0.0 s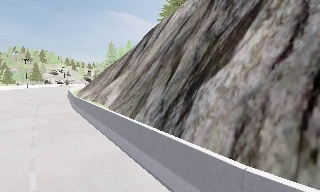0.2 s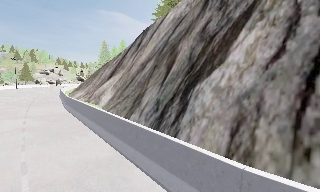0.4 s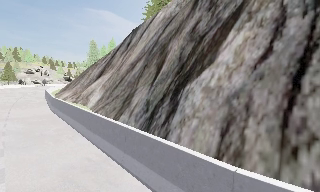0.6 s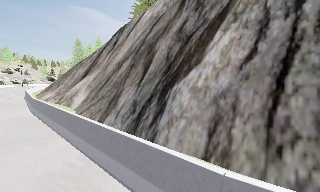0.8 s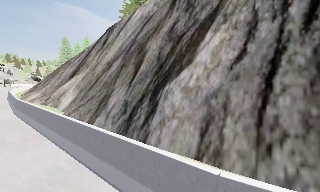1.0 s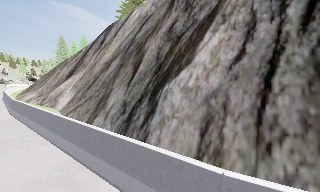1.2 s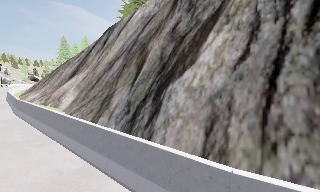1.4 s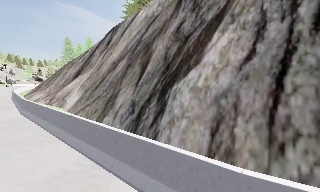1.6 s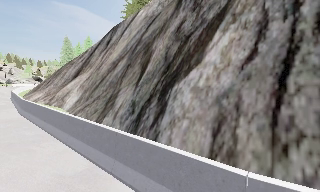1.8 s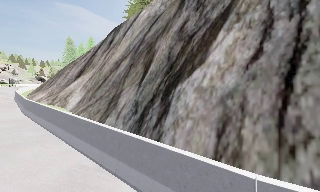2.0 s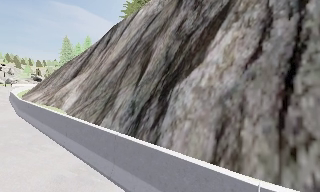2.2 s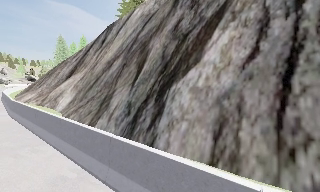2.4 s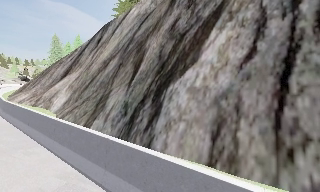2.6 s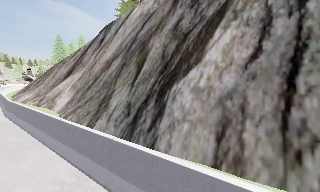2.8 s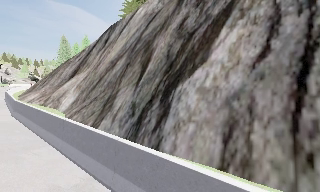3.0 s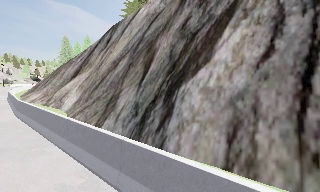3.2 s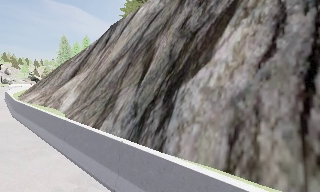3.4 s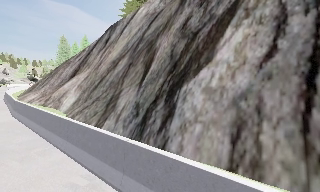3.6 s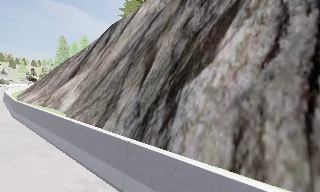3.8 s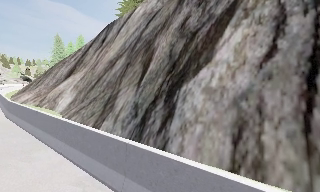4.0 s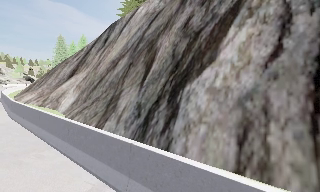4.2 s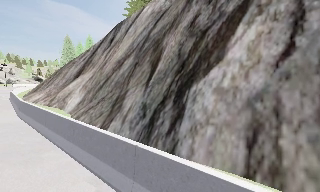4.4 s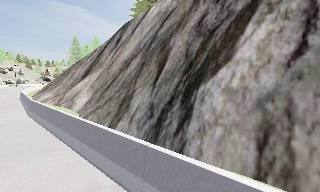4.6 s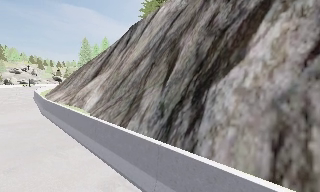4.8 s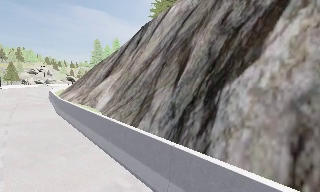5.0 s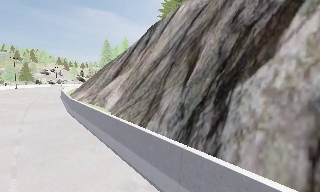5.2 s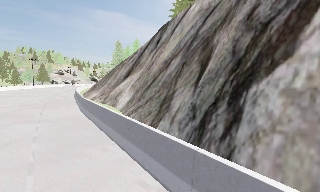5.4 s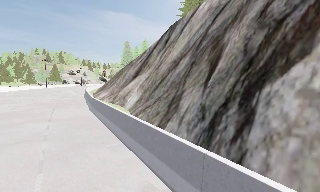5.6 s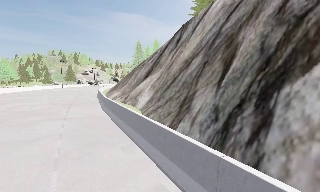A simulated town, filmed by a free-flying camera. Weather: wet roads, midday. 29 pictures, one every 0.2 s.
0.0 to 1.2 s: The camera swings to its right by about 15 degrees, and the scene slides to the left.
1.2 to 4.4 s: The camera travels forward and to its left, about 1.5 m, so what stands in front looms larger.
4.4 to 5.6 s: The camera pans to its left, which is counterclockwise from overhead, by about 20 degrees.
The film runs forward here.
